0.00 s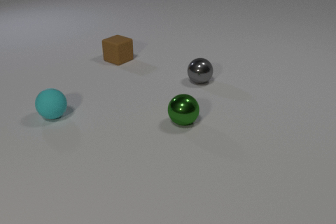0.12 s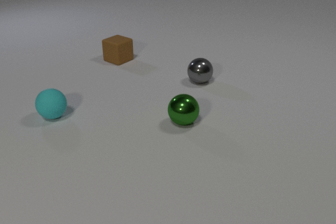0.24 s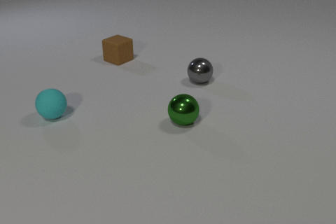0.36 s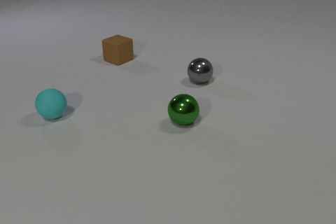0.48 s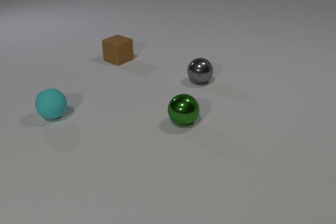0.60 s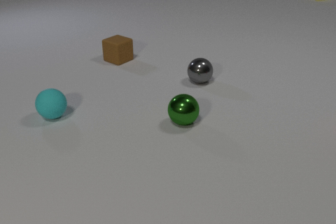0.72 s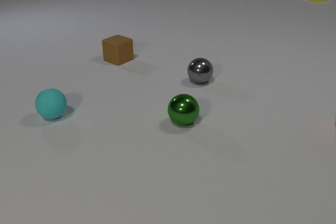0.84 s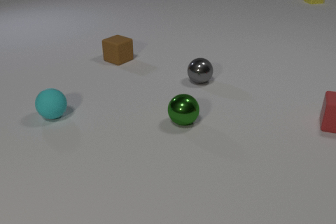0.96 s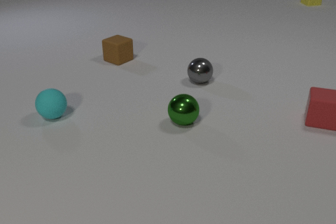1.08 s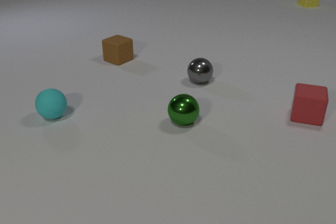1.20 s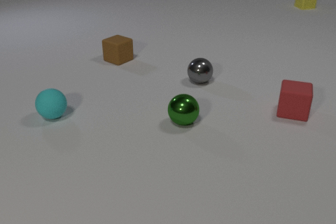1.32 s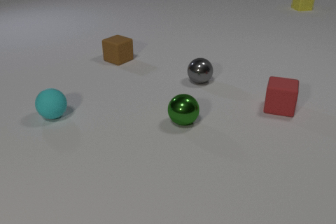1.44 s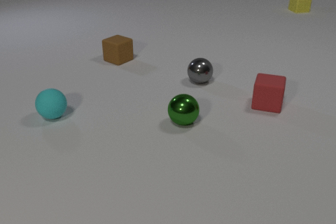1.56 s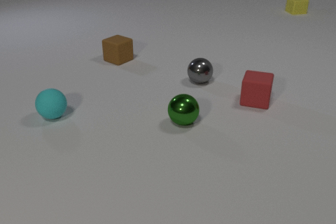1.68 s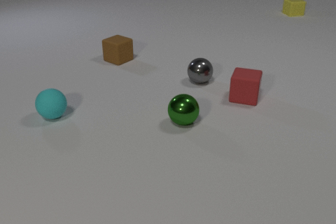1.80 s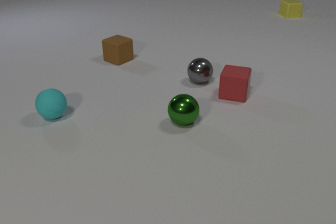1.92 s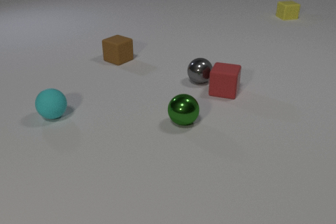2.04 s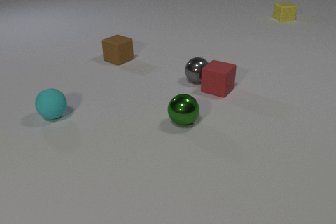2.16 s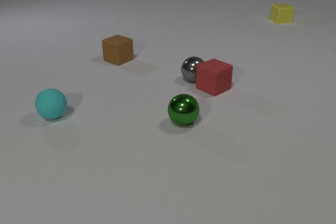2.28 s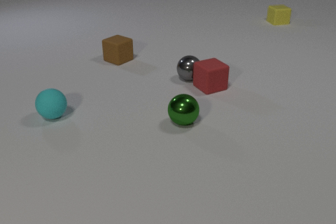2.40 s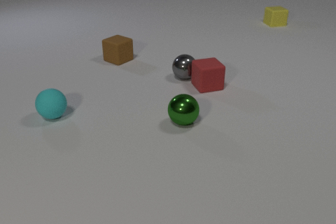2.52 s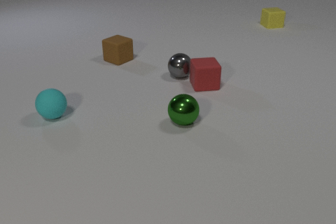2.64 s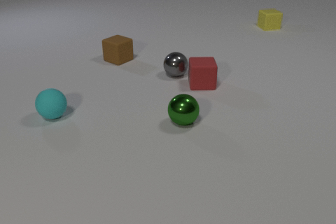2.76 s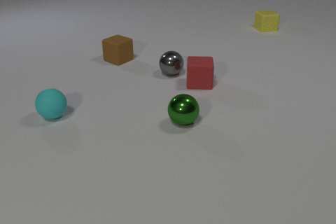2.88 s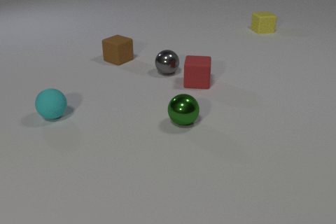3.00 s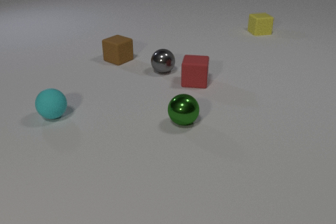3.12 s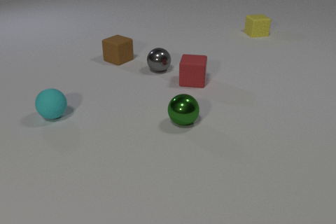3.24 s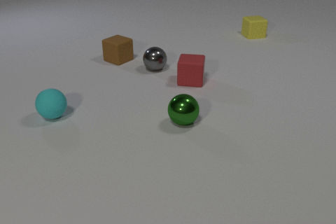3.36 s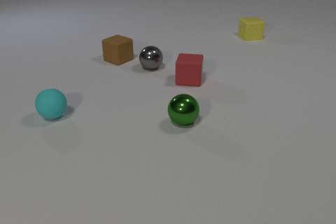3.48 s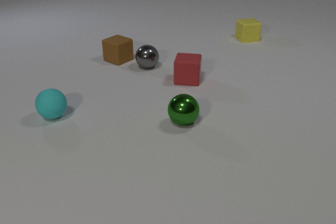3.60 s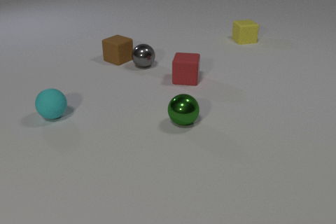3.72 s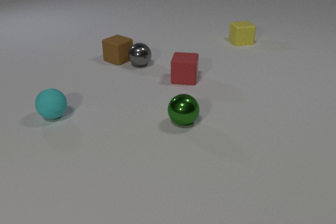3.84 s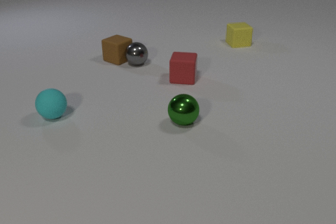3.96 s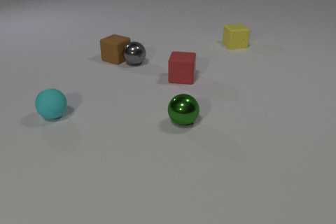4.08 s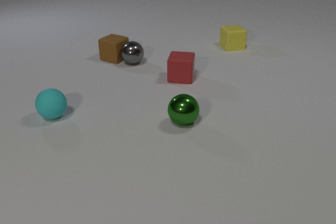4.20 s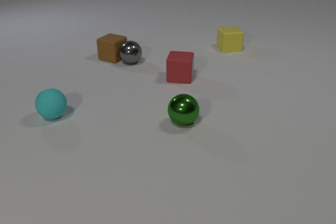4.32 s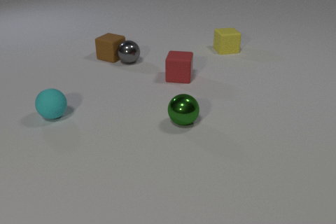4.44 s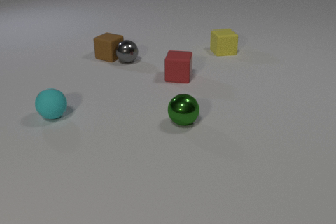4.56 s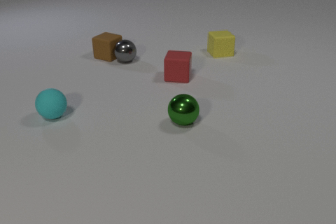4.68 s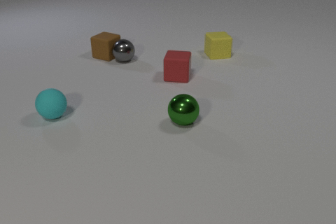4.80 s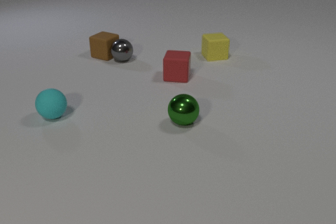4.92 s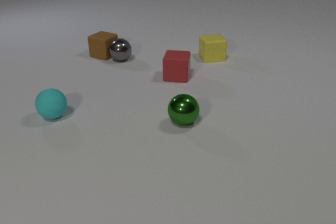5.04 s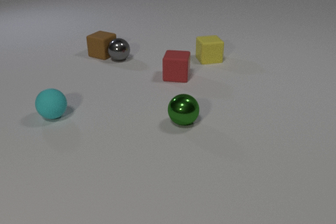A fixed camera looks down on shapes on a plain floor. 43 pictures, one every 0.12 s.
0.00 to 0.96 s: The red rubber cube comes in at the right edge, slides to the left. The yellow rubber cube comes in at the top edge, slides toward the camera.
0.96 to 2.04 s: The red rubber cube slides to the left. The yellow rubber cube slides toward the camera. The red rubber cube and the gray metal sphere collide.
2.04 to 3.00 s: The red rubber cube slides to the left and away from the camera, spins clockwise seen from above by about 75 degrees, its near face sliding to the left. The gray metal sphere rolls to the left and away from the camera. The yellow rubber cube slides toward the camera and to the left.
3.00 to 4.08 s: The red rubber cube slides to the left and away from the camera. The gray metal sphere rolls to the left and away from the camera. The yellow rubber cube slides toward the camera and to the left. The gray metal sphere and the brown rubber cube collide.
4.08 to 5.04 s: The gray metal sphere rolls to the left and away from the camera. The yellow rubber cube slides toward the camera and to the left. The brown rubber cube slides away from the camera and to the left.
How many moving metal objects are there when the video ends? 1.
What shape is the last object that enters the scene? cube.
Are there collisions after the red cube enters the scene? yes.
